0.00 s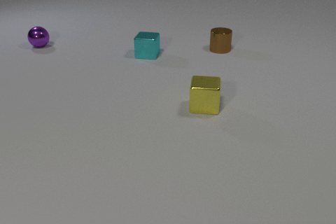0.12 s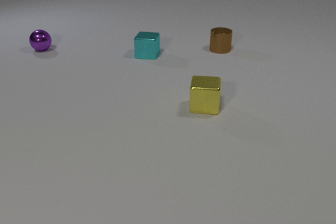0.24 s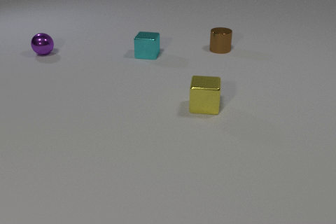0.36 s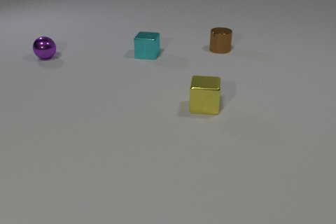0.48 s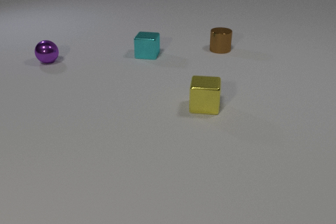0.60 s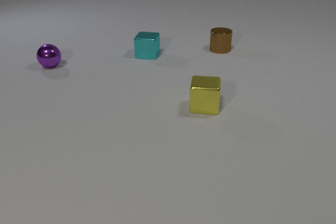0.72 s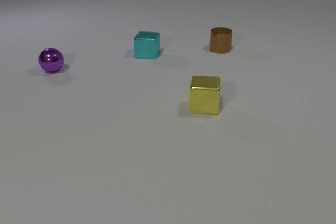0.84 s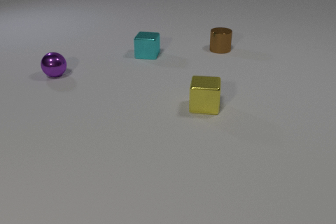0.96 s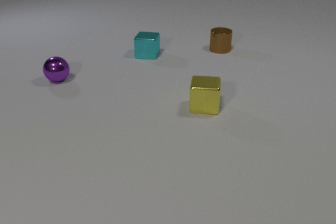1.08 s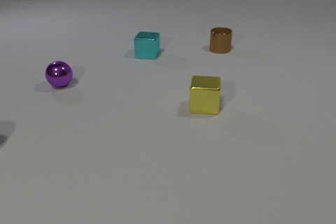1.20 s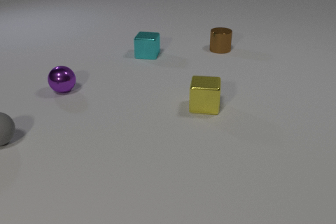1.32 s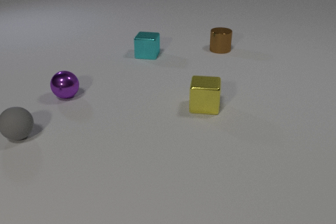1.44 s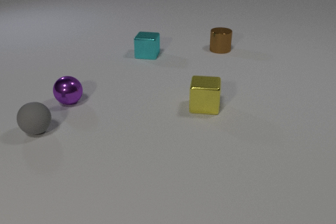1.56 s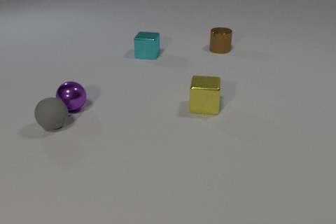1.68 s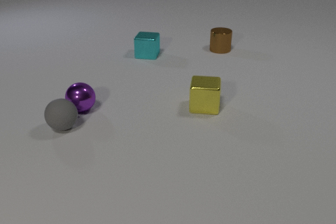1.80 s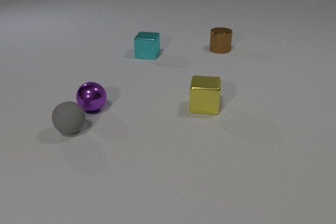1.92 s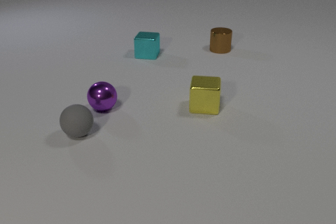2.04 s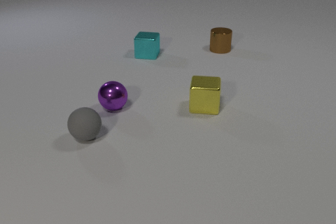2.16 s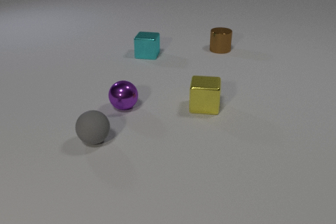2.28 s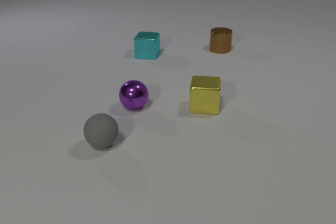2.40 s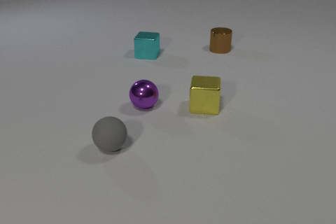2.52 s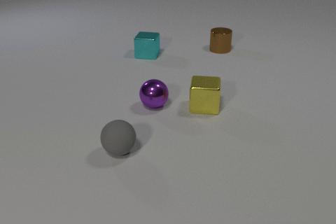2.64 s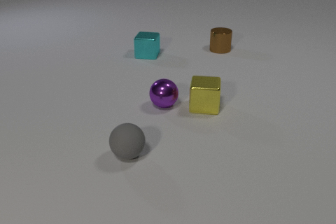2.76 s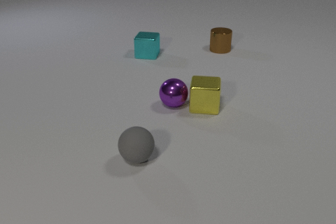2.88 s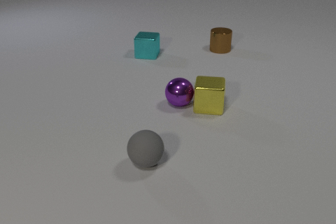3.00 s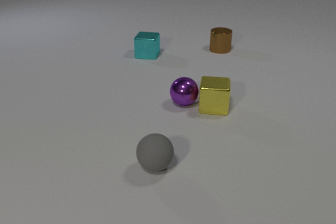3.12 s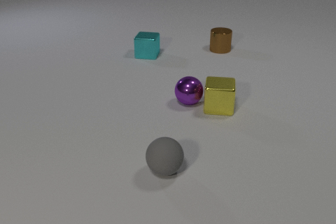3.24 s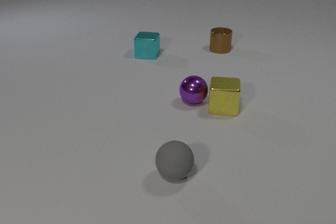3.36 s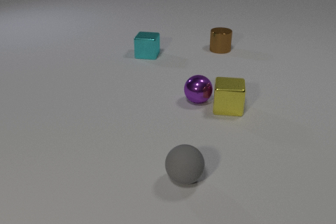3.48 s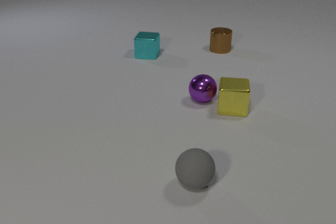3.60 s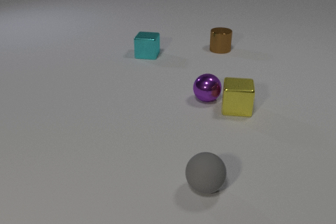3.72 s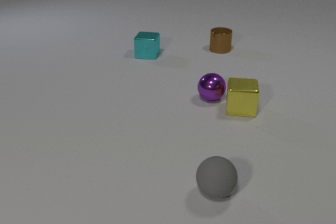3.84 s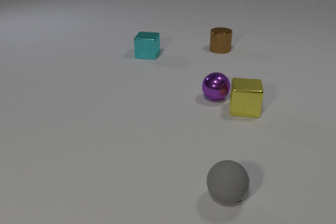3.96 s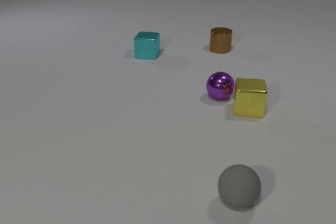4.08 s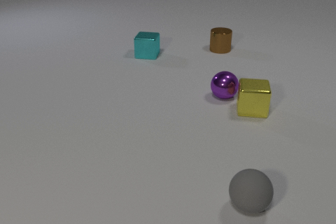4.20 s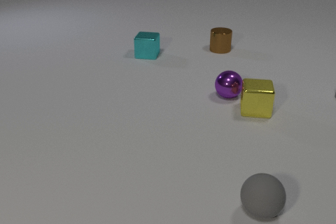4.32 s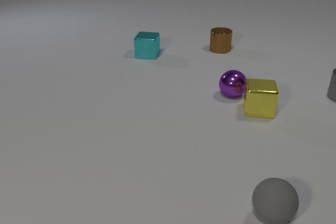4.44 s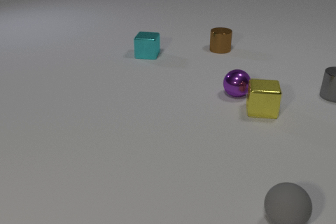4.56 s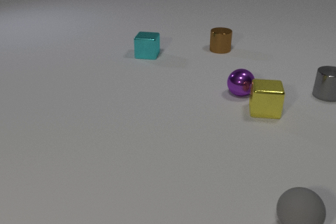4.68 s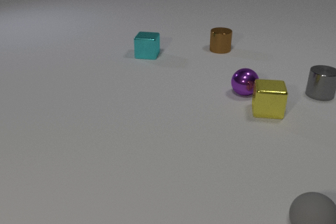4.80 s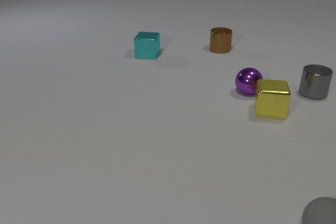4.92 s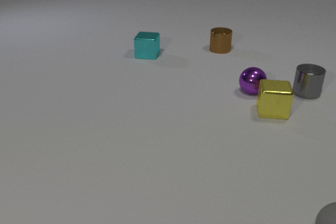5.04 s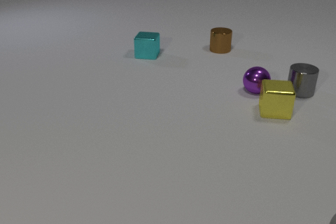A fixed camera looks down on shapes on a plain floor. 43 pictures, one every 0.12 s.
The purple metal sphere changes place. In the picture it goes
to the right.
The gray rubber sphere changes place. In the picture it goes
to the right.
0.00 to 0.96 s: The purple metal sphere rolls toward the camera.
0.96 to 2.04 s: The purple metal sphere rolls toward the camera and to the right. The gray rubber sphere comes in at the left edge, rolls to the right. The purple metal sphere and the gray rubber sphere collide.
2.04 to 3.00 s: The purple metal sphere rolls to the right. The gray rubber sphere rolls to the right and toward the camera. The yellow metal cube slides to the right. The purple metal sphere and the yellow metal cube collide.
3.00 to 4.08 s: The purple metal sphere rolls to the right and away from the camera. The gray rubber sphere rolls to the right and toward the camera. The yellow metal cube slides to the right.
4.08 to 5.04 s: The purple metal sphere rolls to the right and away from the camera. The gray rubber sphere rolls to the right. The yellow metal cube slides to the right. The gray metal cylinder comes in at the right edge, slides to the left.
How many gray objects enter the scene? 2.
What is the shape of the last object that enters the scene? cylinder.
What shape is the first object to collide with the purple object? sphere.
